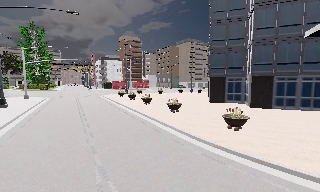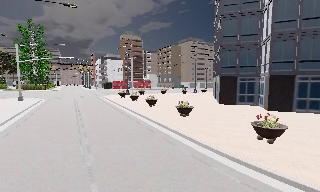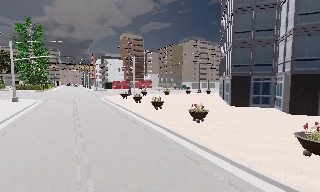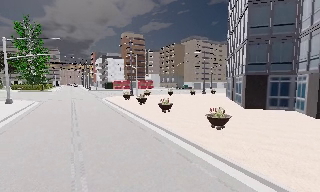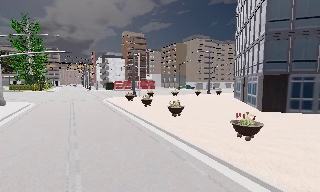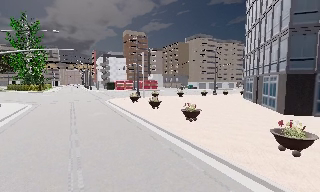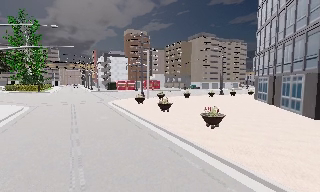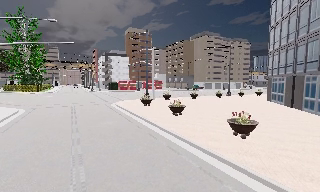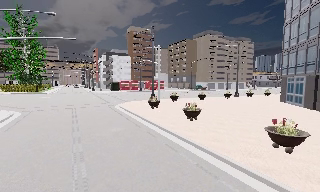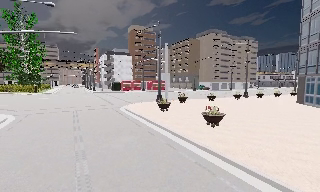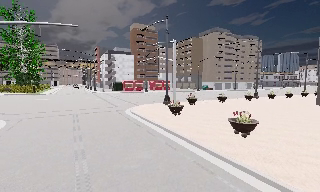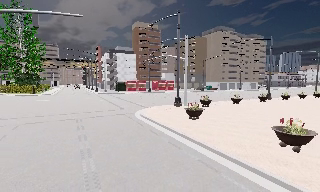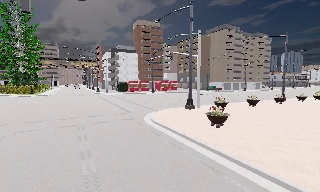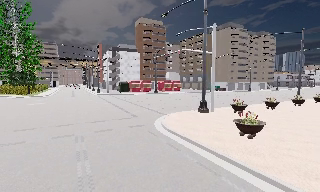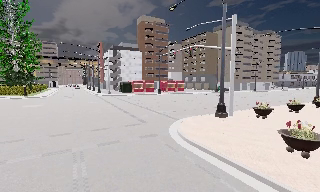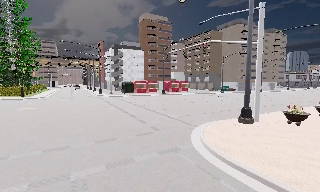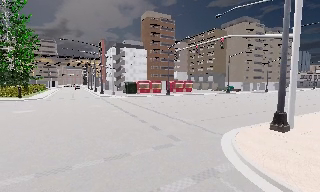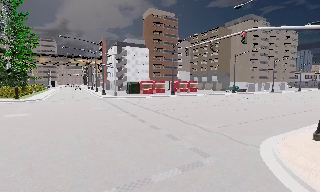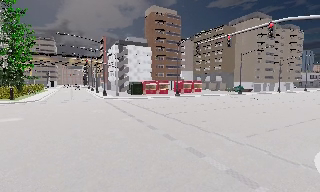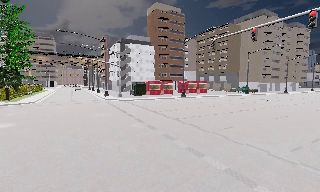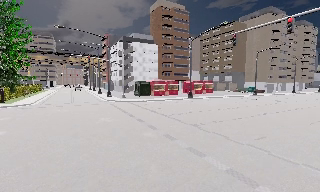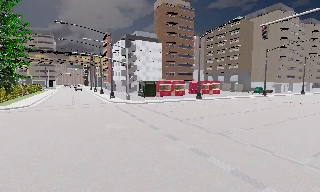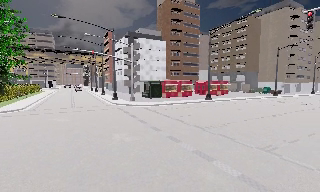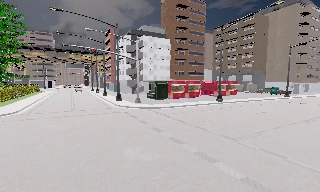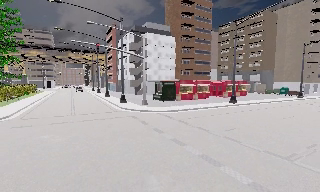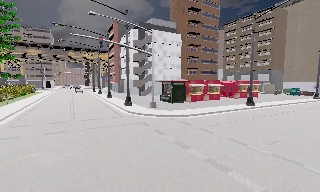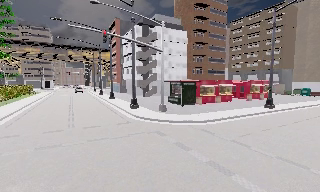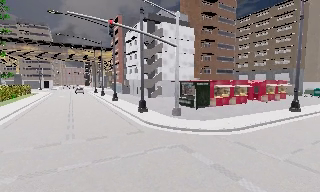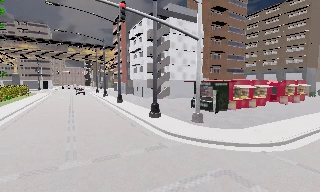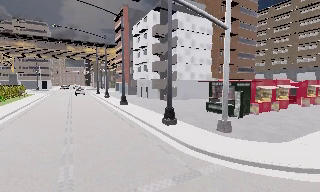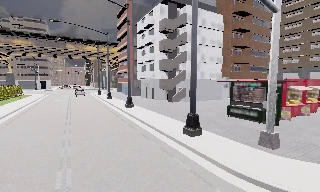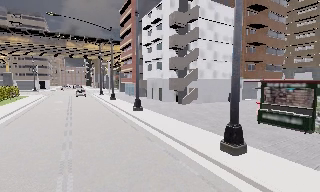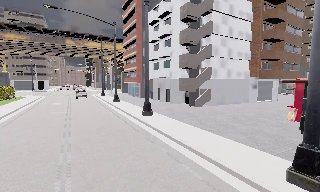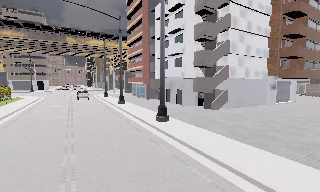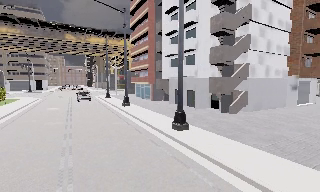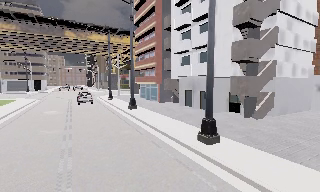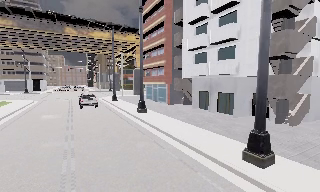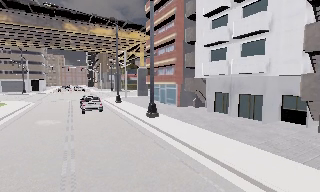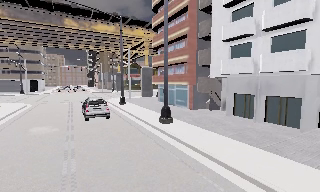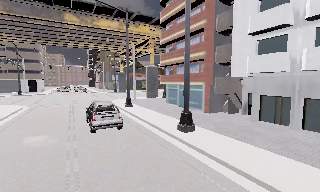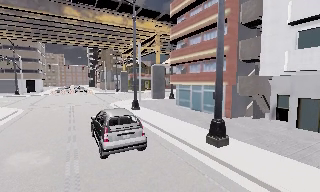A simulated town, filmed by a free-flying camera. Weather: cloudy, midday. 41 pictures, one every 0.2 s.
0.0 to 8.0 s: The camera travels forward and to its left, about 80 m, so what stands in front looms larger.
The film runs backward here.
